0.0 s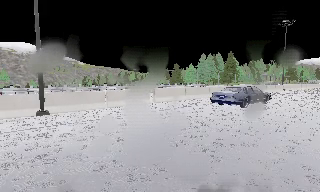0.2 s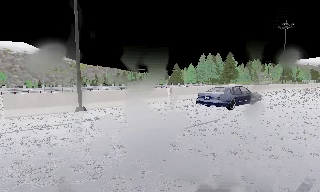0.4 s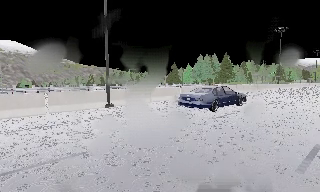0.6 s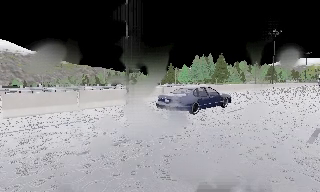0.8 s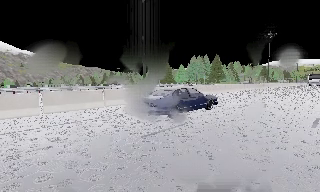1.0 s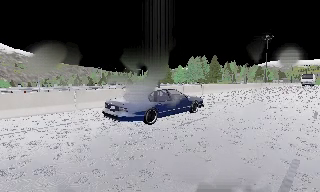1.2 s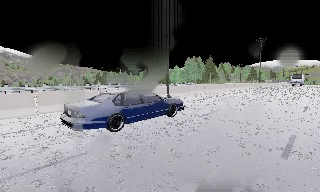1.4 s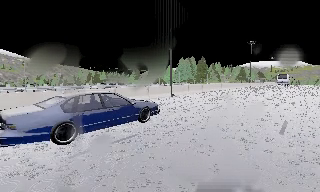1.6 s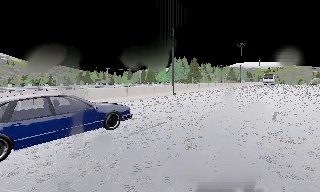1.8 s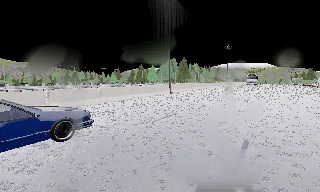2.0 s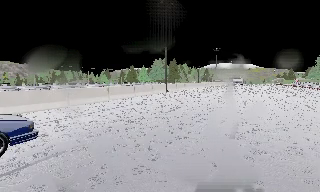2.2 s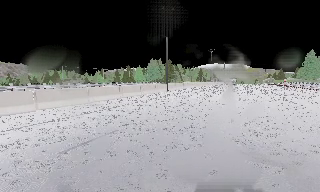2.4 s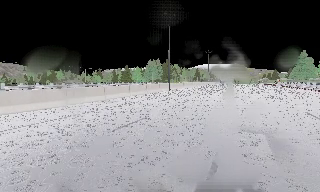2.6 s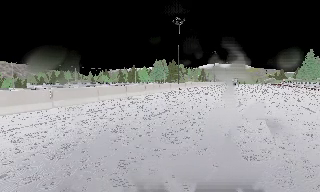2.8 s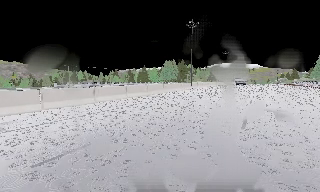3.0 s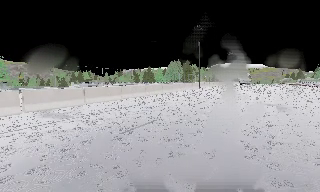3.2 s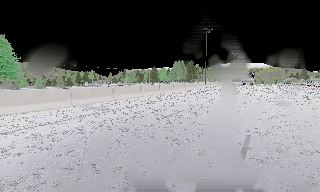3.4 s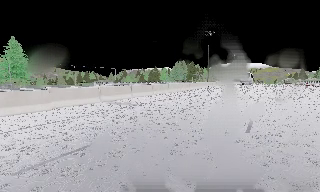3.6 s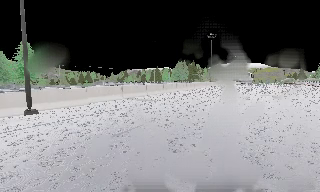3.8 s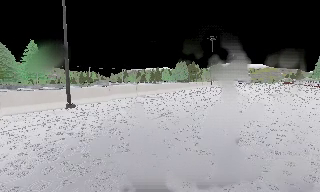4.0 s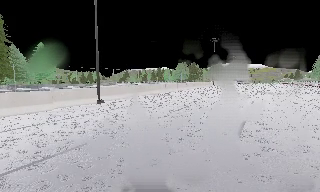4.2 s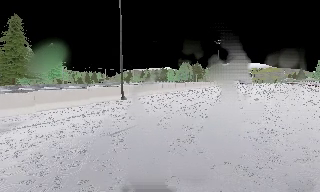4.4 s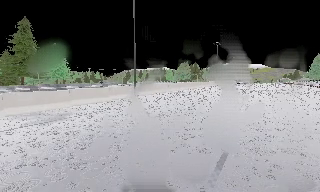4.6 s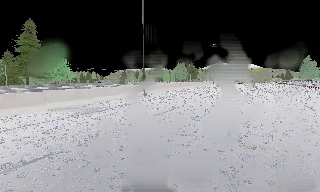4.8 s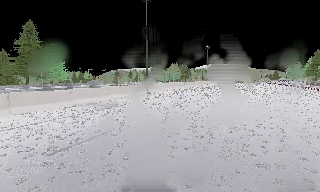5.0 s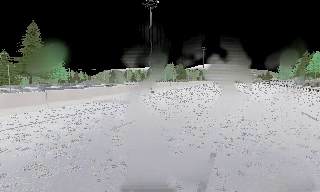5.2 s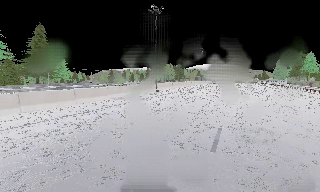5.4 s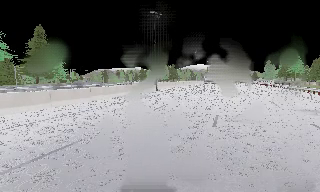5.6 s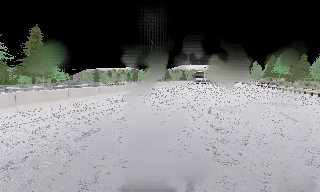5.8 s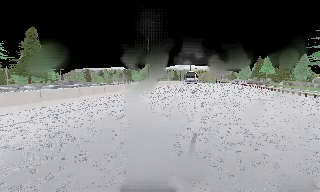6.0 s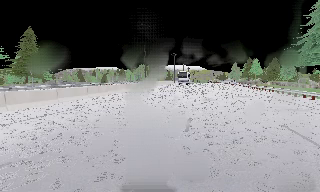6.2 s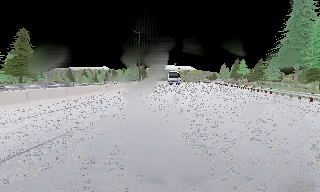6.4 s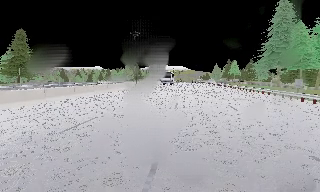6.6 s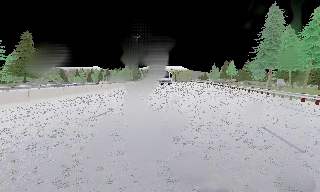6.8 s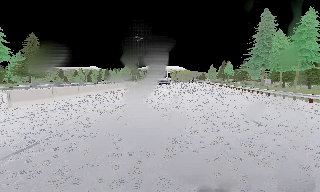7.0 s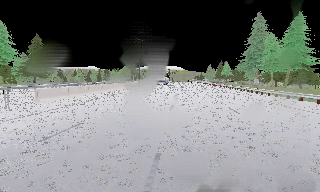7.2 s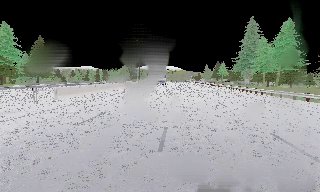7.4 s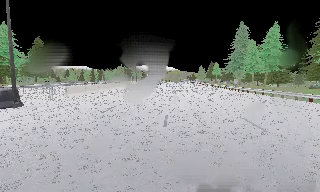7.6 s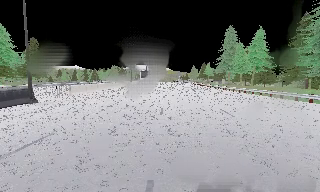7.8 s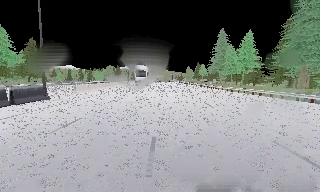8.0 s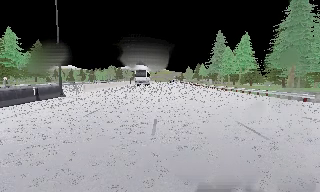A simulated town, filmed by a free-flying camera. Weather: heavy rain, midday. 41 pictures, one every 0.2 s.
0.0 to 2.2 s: The camera pans to its right, which is clockwise from overhead, by about 25 degrees. It travels backward and to its left, about 20 m, so what stands in front gets smaller.
2.2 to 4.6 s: The camera travels backward and to its left, about 25 m, so what stands in front gets smaller.
4.6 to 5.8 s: The camera pans to its right, which is clockwise from overhead, by about 15 degrees. It travels backward and to its left, about 13 m, so what stands in front gets smaller.
5.8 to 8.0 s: The camera pans to its right, which is clockwise from overhead, by about 15 degrees. It travels backward, about 25 m, so what stands in front gets smaller.
The film runs backward here.
